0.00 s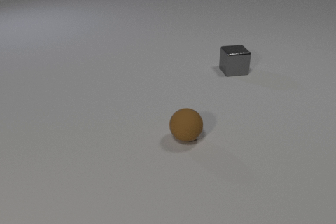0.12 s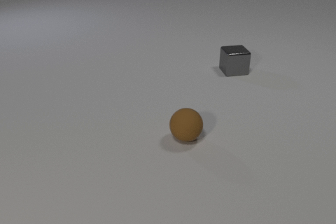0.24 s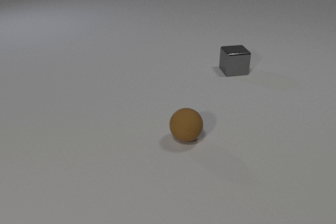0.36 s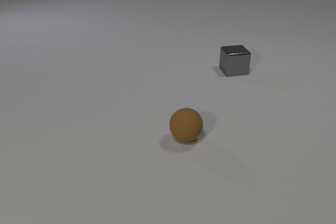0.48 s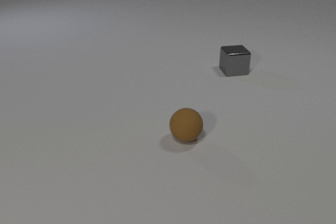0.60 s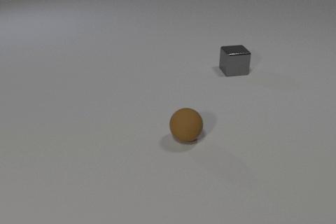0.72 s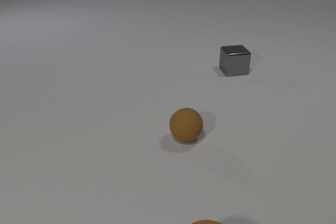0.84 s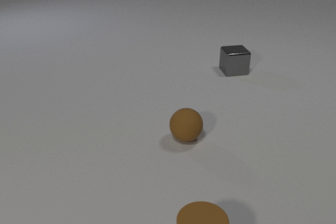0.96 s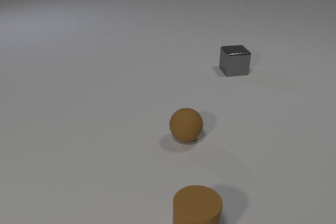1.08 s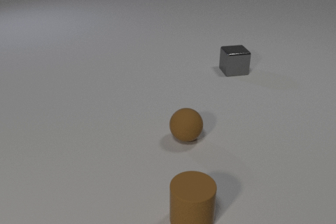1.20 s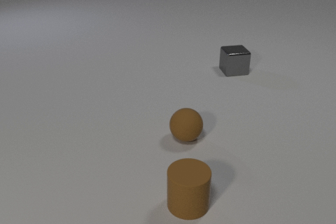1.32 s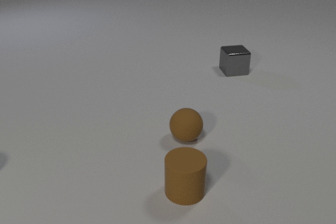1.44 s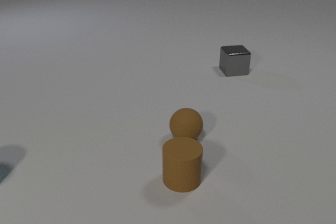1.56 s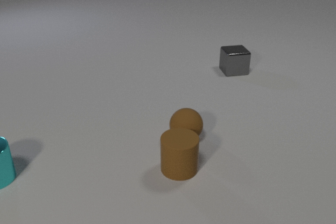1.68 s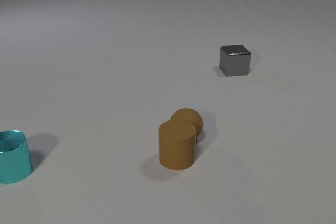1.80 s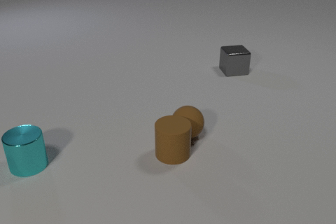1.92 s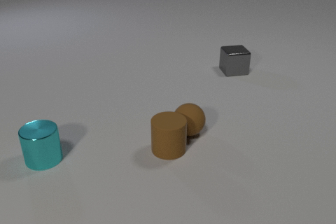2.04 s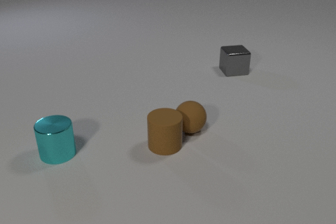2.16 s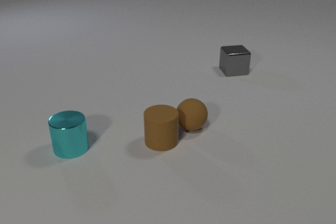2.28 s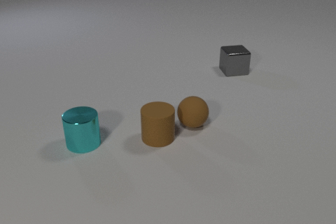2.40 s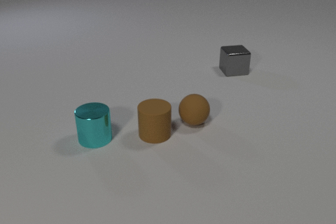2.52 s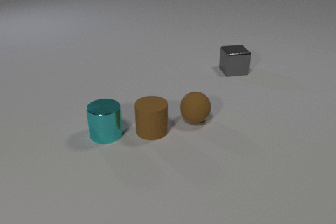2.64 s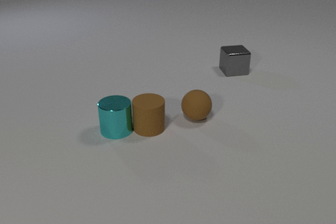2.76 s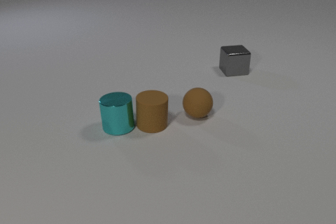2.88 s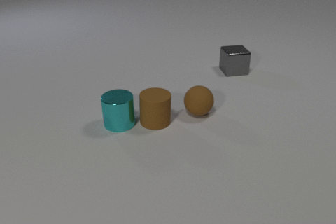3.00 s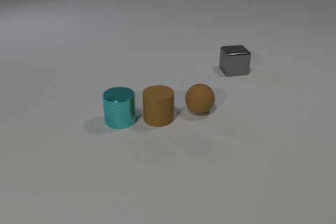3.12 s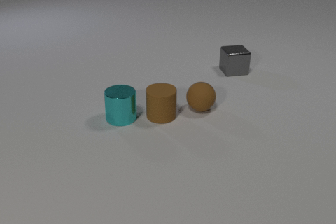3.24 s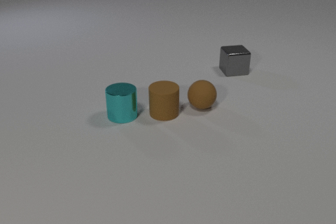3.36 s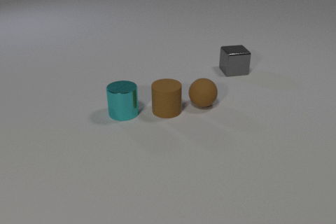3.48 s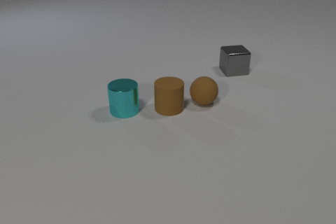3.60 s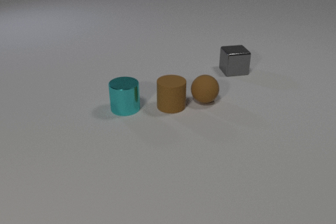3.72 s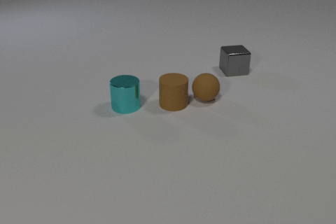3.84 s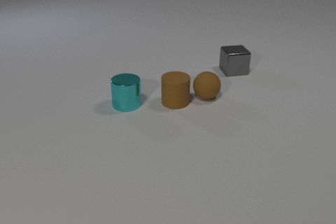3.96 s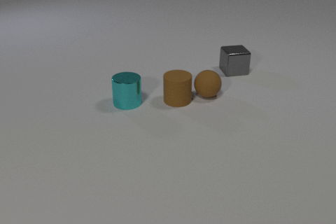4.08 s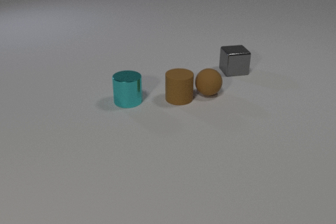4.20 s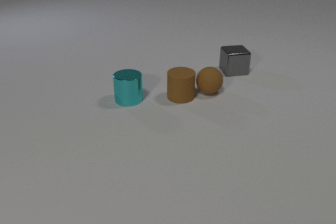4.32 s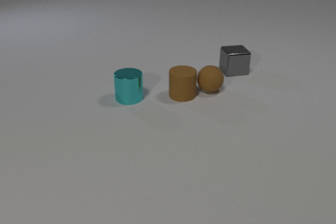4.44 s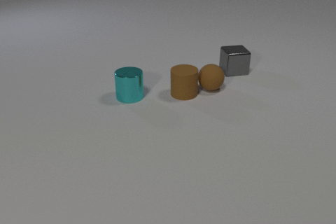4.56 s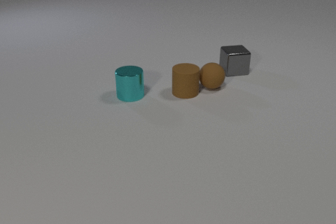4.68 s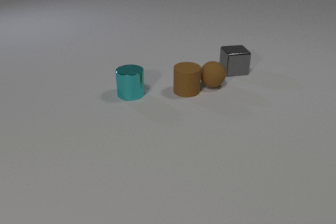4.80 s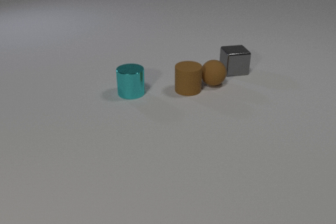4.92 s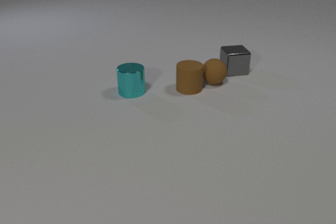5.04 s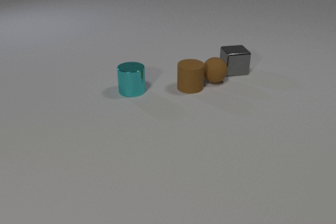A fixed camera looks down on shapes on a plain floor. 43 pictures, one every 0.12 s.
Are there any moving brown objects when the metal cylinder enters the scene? yes.
What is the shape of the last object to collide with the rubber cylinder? cylinder.
What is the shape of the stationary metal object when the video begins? cube.
0.00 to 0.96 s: The brown rubber cylinder comes in at the bottom edge, slides away from the camera.
0.96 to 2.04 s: The brown rubber cylinder slides away from the camera. The brown rubber sphere rolls away from the camera. The cyan metal cylinder comes in at the left edge, slides to the right. The brown rubber cylinder and the brown rubber sphere collide.
2.04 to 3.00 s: The brown rubber cylinder slides away from the camera. The brown rubber sphere rolls away from the camera. The cyan metal cylinder slides to the right and away from the camera. The brown rubber cylinder and the cyan metal cylinder collide.
3.00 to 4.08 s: The brown rubber cylinder slides away from the camera and to the right. The brown rubber sphere rolls away from the camera. The cyan metal cylinder slides away from the camera.
4.08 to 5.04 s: The brown rubber cylinder slides away from the camera and to the right. The brown rubber sphere rolls away from the camera. The cyan metal cylinder slides away from the camera.
